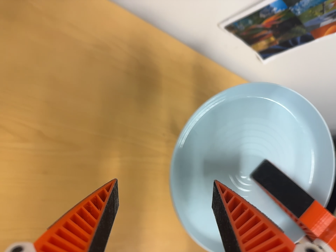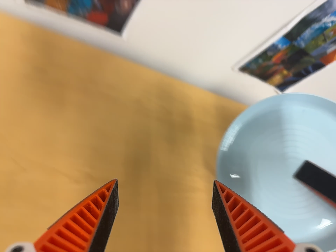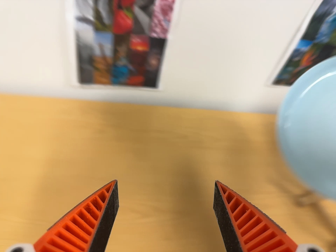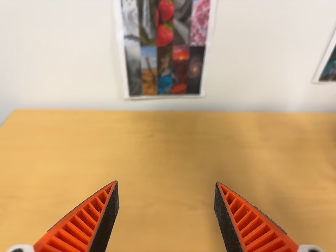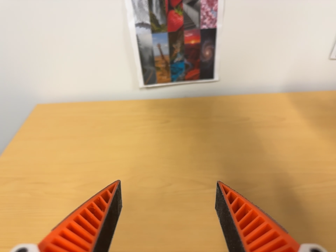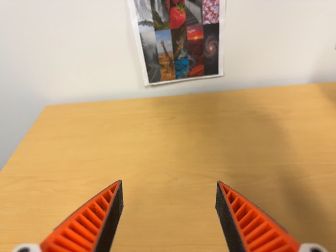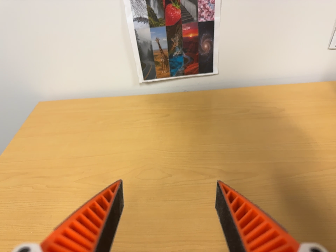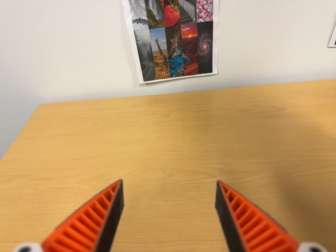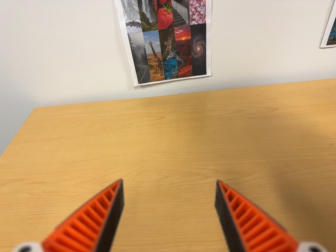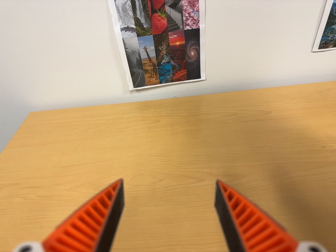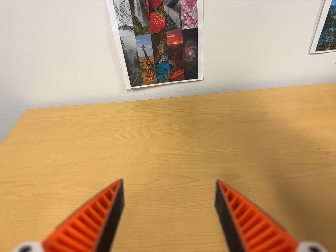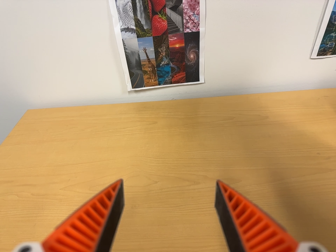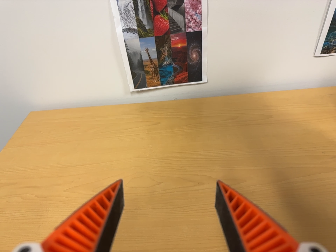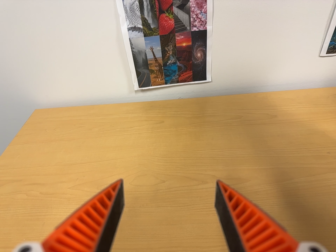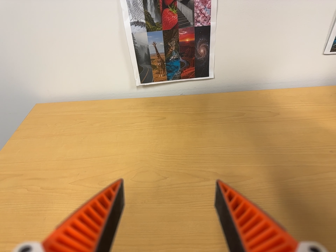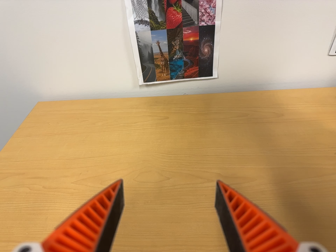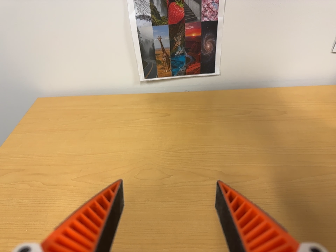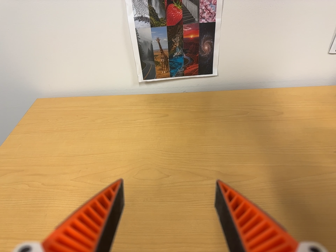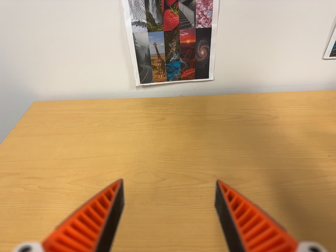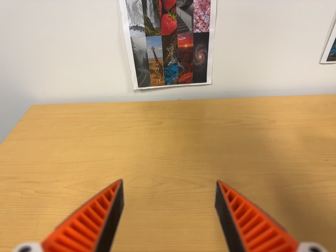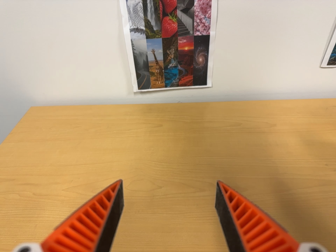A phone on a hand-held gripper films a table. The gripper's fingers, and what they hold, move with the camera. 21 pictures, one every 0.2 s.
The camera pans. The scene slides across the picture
to the right.
0.0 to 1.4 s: The camera swings to its left by about 40 degrees, and the scene slides to the right. It travels toward the bottom of its view and backward, about 24 cm. Its aim tips toward the top of its view by about 30 degrees. It rolls about its line of sight by about 30 degrees, and the scene rotates counterclockwise.
1.4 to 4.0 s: The camera shifts only a little, or ends up much as it began.
The film runs forward here.
